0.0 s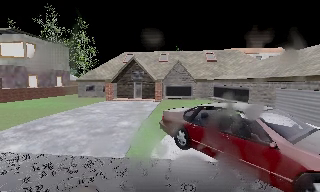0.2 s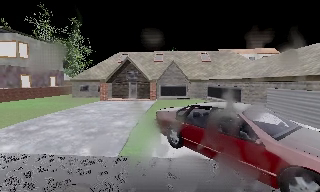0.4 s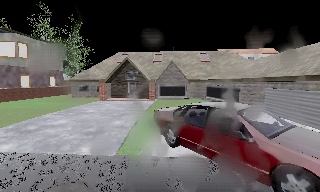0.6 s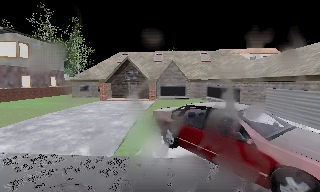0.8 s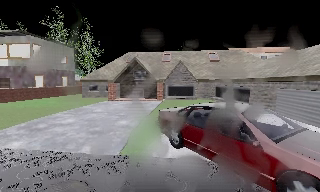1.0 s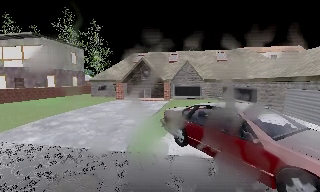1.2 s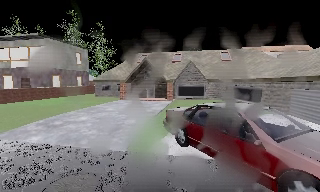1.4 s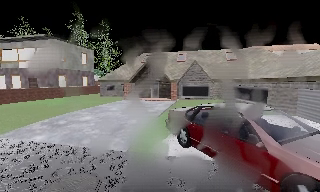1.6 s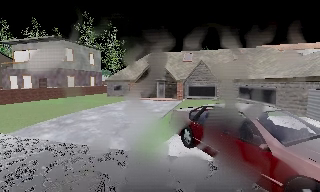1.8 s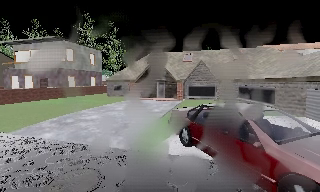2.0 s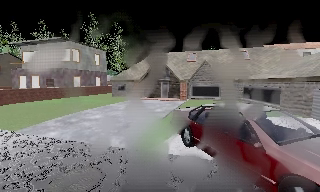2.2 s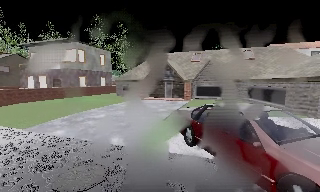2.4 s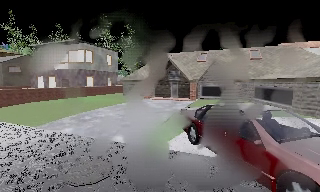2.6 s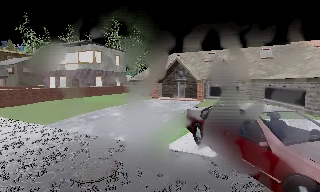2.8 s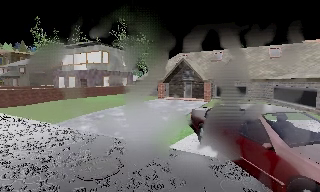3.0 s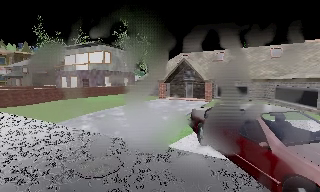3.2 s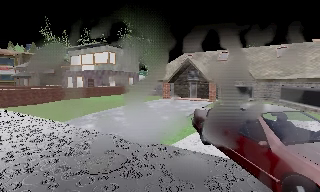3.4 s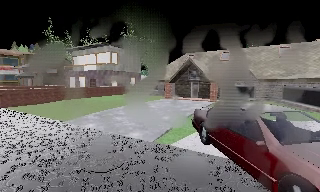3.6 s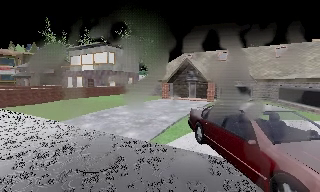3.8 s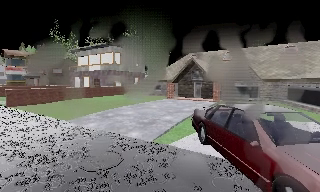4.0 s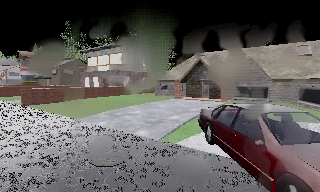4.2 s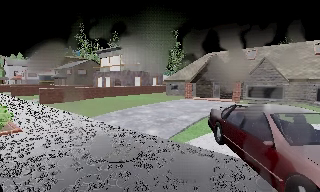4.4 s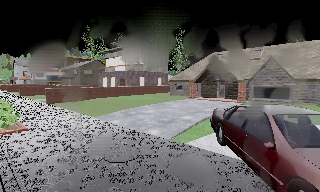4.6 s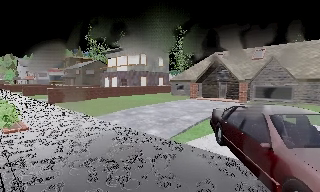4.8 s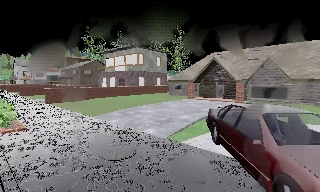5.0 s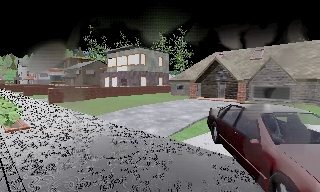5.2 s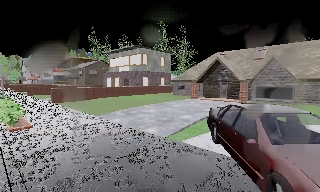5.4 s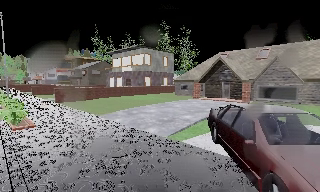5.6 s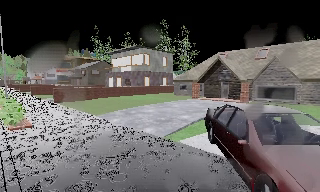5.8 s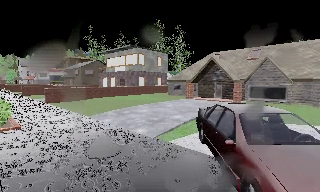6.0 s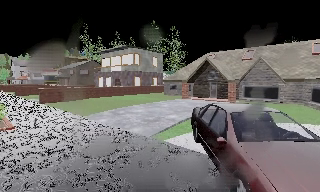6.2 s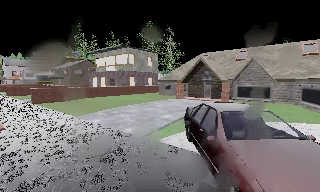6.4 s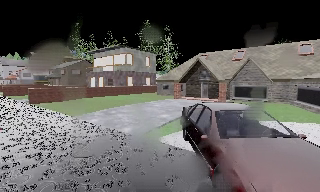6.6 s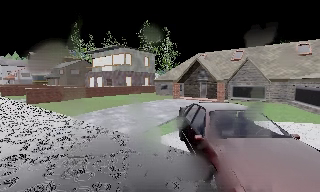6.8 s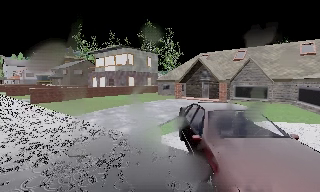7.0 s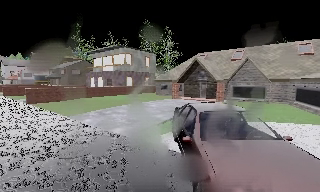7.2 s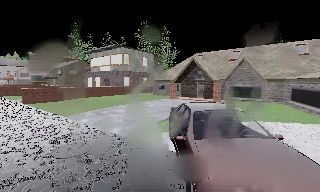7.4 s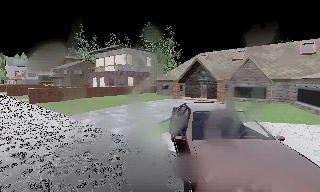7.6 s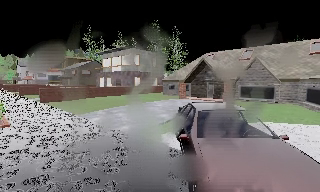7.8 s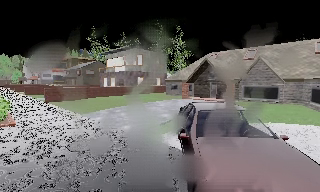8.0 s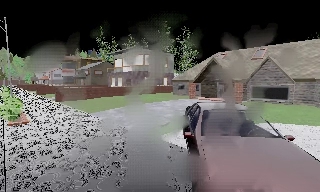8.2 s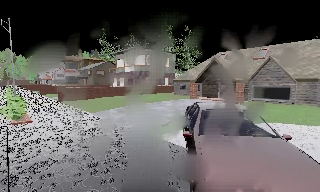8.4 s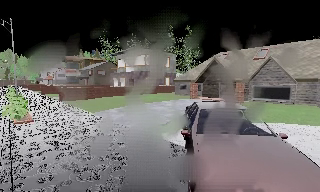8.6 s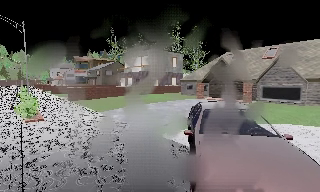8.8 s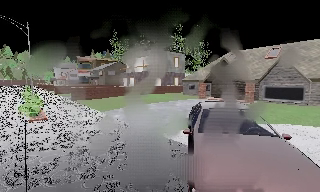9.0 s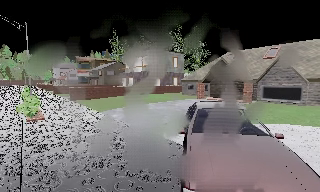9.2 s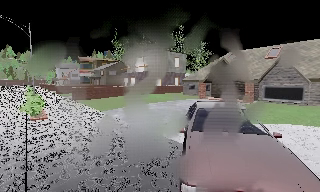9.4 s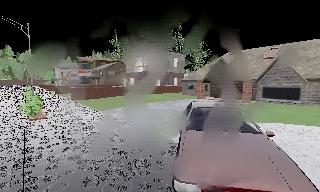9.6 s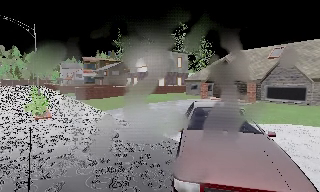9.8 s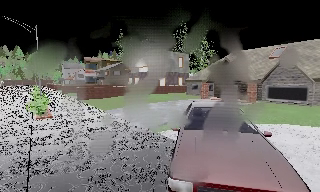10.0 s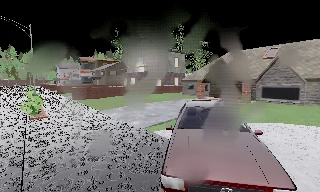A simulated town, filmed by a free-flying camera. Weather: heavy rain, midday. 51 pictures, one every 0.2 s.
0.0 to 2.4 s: The scene slides to the right, as the camera pans about 15 degrees to its left. It travels to its right and backward, about 1 m.
2.4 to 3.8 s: The camera swings to its left by about 10 degrees, and the scene slides to the right. It travels to its right, about 0.5 m.
3.8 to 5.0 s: The camera shifts only a little, or ends up much as it began.
5.0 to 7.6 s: The camera travels to its right, about 1 m, so close, fixed things drift to the left.
7.6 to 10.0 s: The camera travels to its right and backward, about 1 m.
The film runs backward here.
